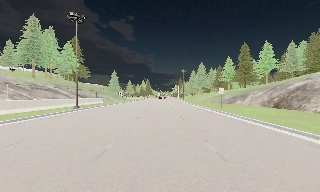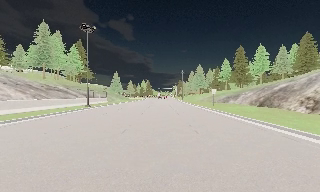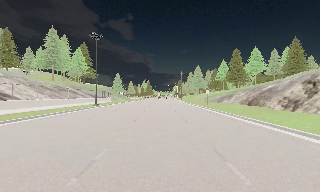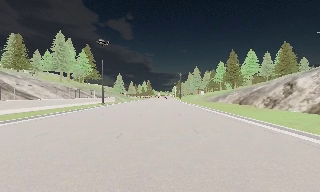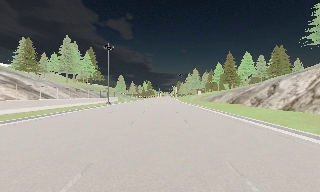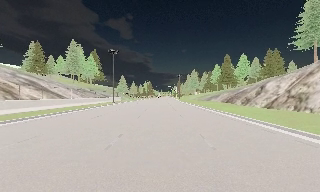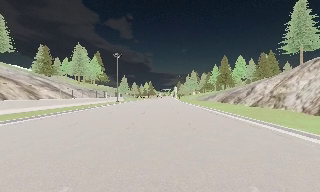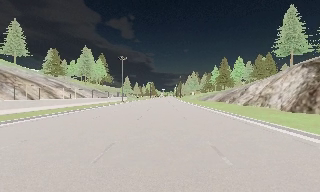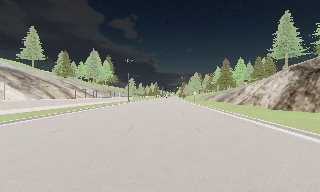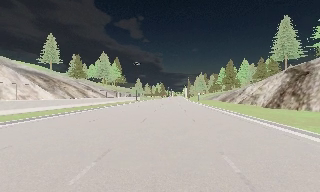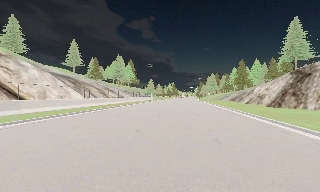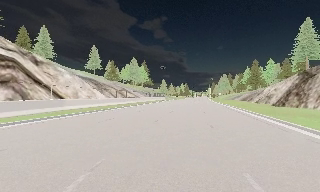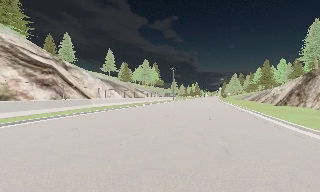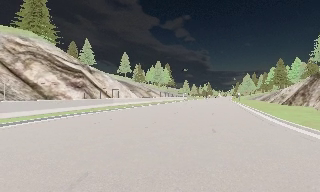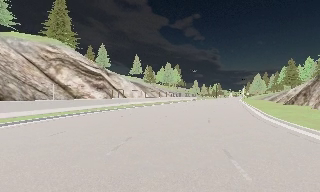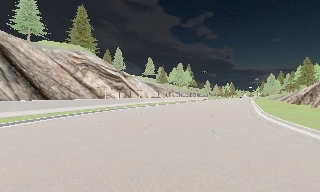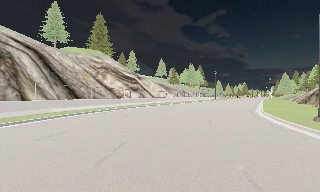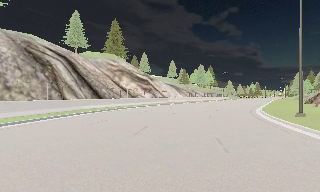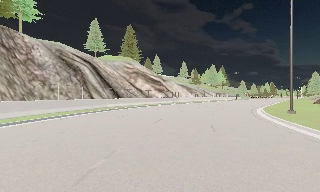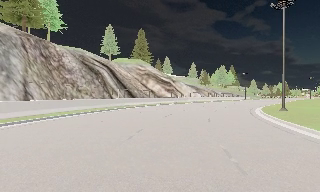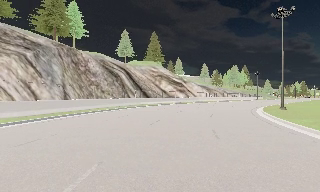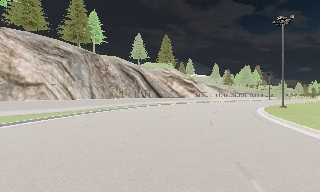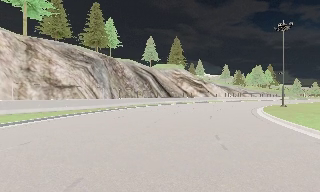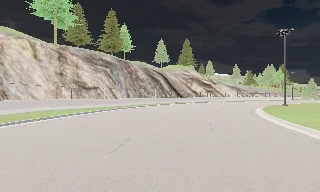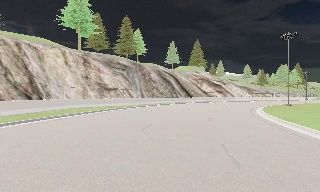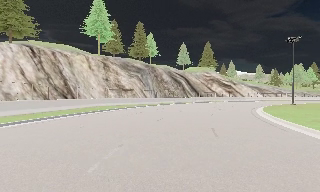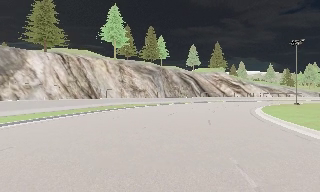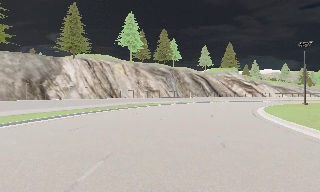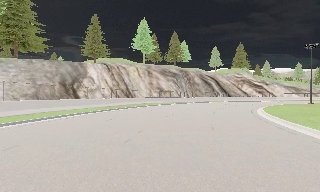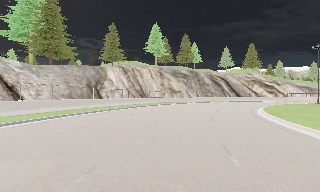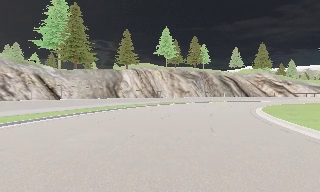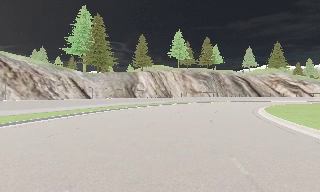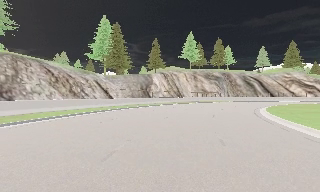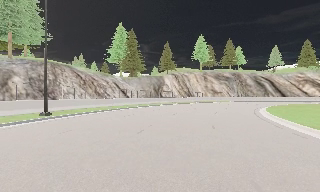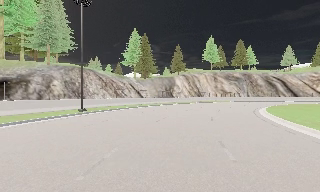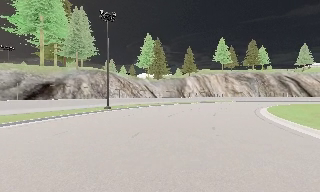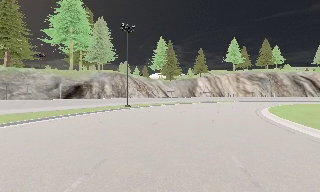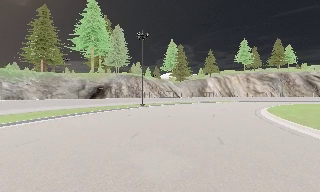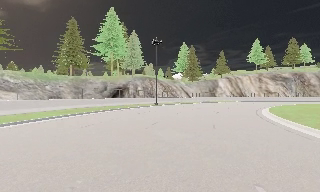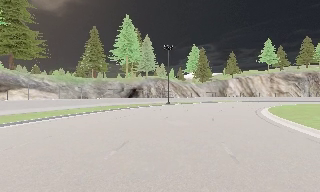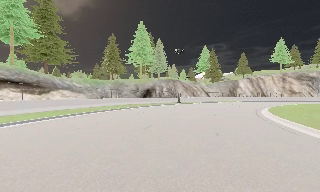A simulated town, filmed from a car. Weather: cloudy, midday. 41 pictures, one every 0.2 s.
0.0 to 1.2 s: The camera travels backward, about 19 m, so what stands in front gets smaller.
1.2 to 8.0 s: The camera swings to its left by about 130 degrees, and the scene slides to the right. It travels backward, about 105 m.
The film runs backward here.
